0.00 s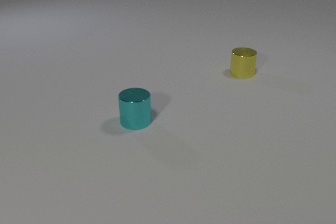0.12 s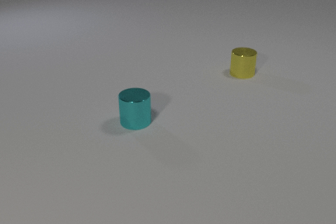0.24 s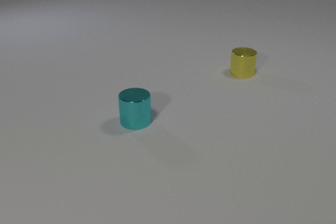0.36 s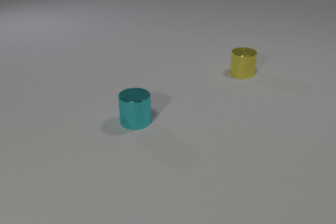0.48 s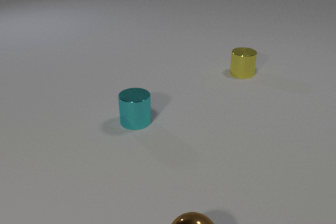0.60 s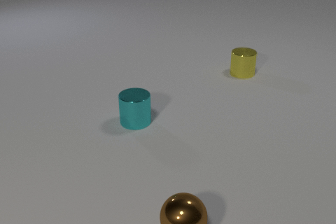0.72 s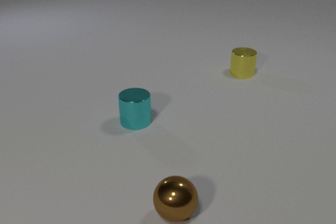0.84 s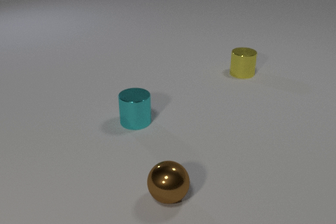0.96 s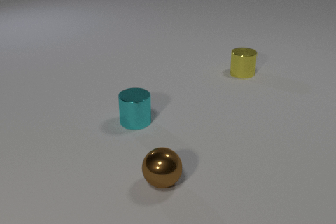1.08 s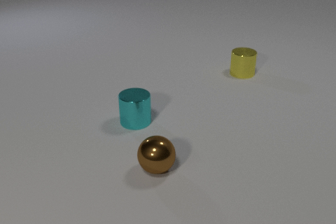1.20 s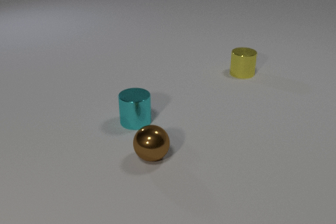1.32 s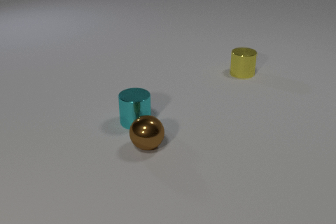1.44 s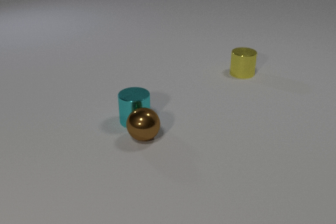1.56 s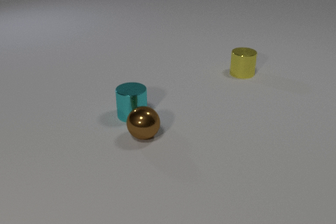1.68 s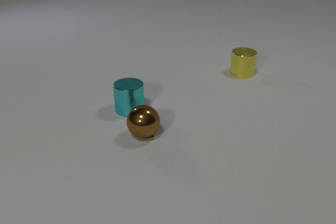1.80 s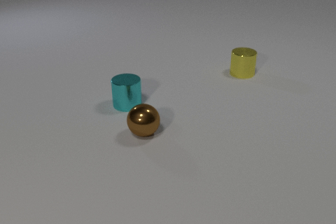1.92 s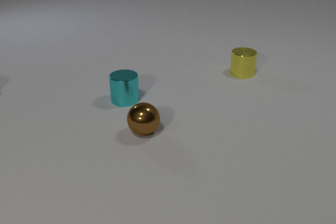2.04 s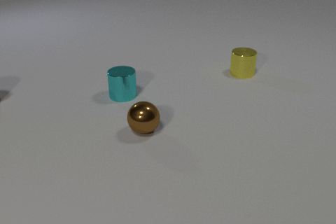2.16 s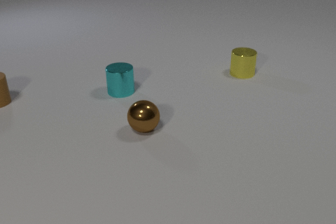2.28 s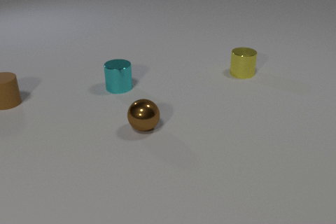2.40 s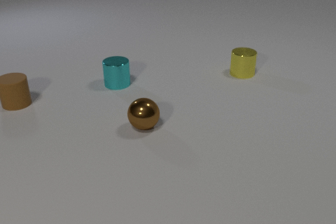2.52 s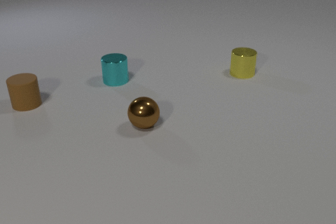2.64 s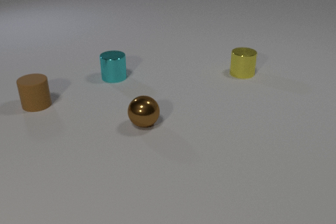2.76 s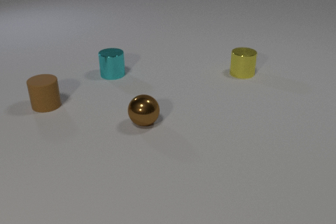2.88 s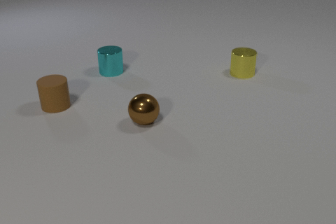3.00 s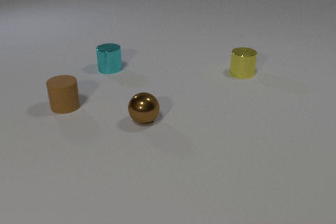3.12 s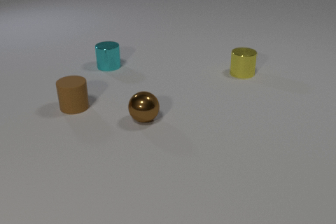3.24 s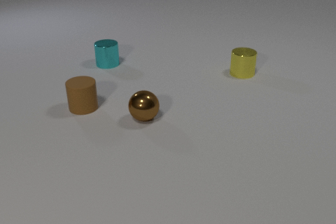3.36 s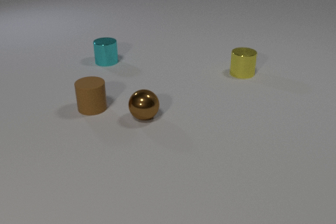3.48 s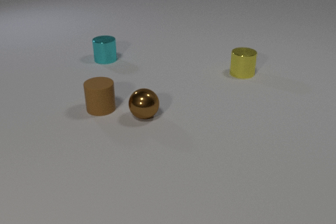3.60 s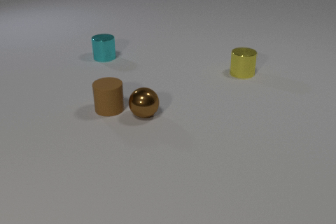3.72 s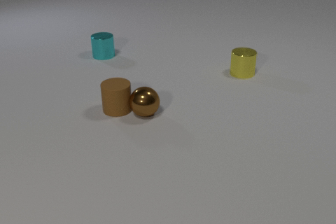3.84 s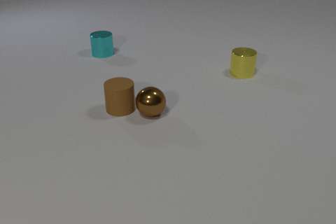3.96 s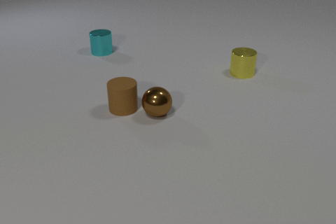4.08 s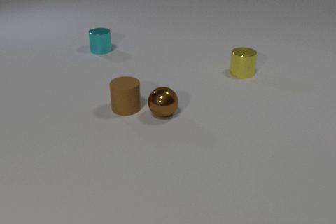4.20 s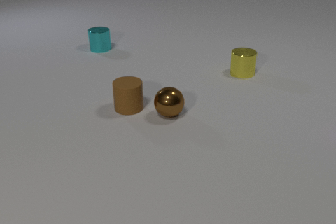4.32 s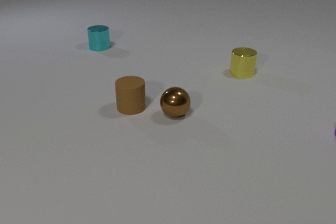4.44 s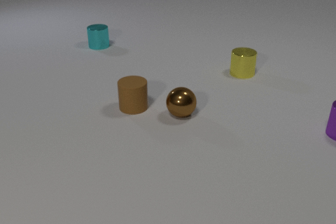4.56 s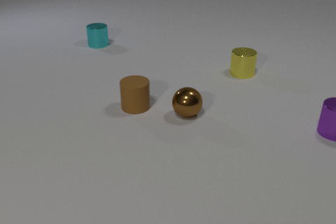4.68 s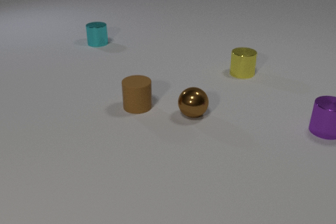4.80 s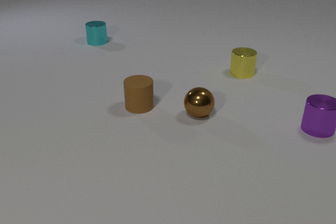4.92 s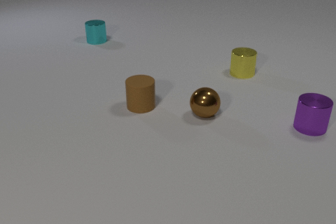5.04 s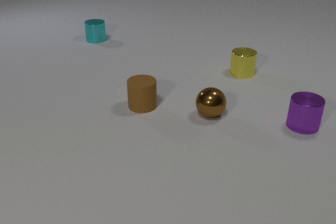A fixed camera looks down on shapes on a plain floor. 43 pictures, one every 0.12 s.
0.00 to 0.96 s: The brown metal sphere comes in at the bottom edge, rolls away from the camera.
0.96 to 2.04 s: The brown metal sphere rolls away from the camera. The cyan metal cylinder slides away from the camera. The brown metal sphere and the cyan metal cylinder collide.
2.04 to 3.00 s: The brown metal sphere rolls away from the camera. The cyan metal cylinder slides away from the camera. The brown rubber cylinder slides to the right and toward the camera.
3.00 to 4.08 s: The brown metal sphere rolls to the right and away from the camera. The cyan metal cylinder slides away from the camera. The brown rubber cylinder slides to the right. The brown metal sphere and the brown rubber cylinder collide.
4.08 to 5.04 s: The brown metal sphere rolls to the right. The cyan metal cylinder slides away from the camera. The brown rubber cylinder slides to the right. The purple metal cylinder comes in at the right edge, slides to the left.
What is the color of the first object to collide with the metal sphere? cyan.
How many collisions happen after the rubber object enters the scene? 1.
What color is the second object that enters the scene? brown.
